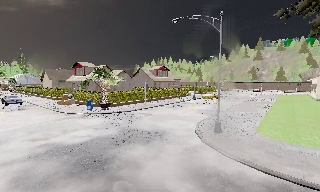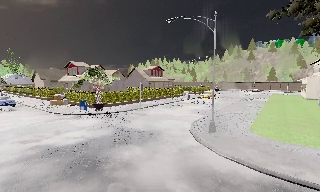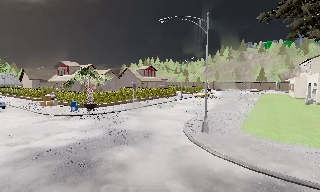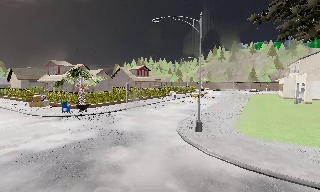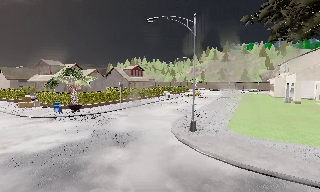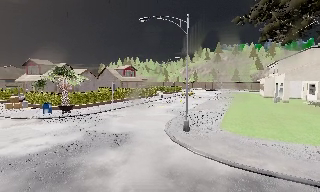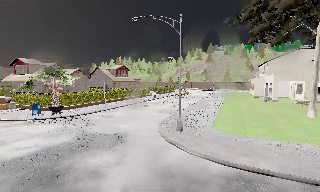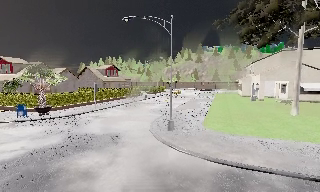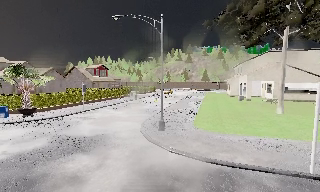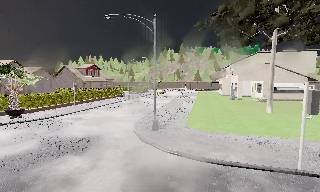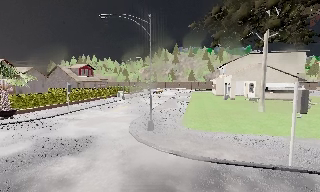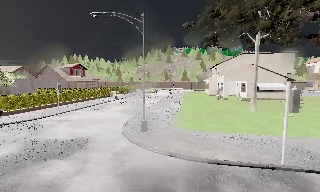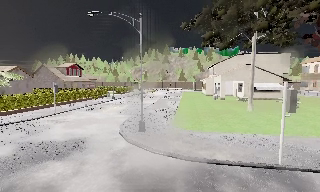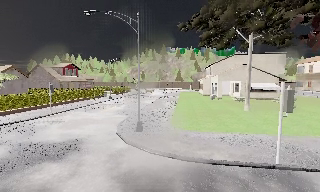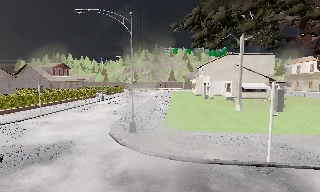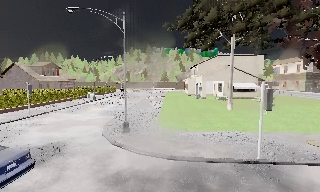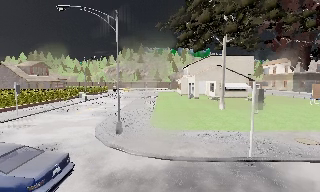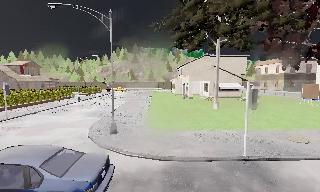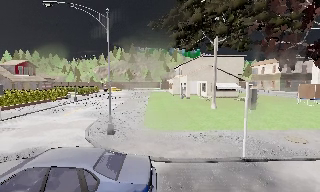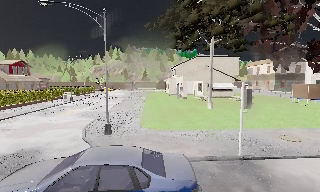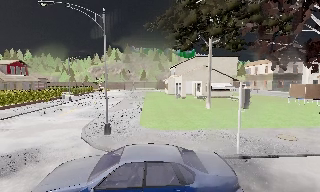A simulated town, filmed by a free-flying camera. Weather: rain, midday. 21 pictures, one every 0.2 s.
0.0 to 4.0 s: The camera pans to its right, which is clockwise from overhead, by about 45 degrees. It travels to its left, about 1 m.
The film runs backward here.
